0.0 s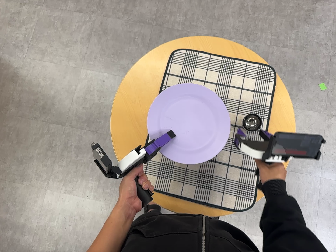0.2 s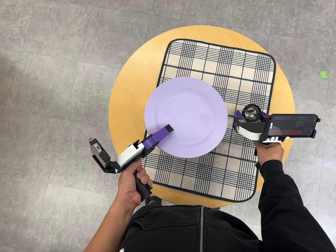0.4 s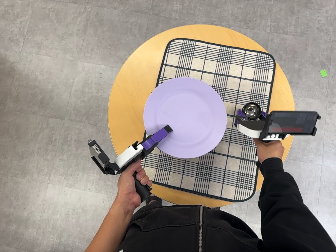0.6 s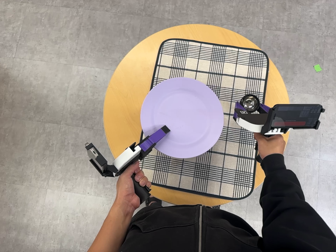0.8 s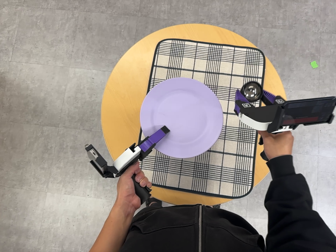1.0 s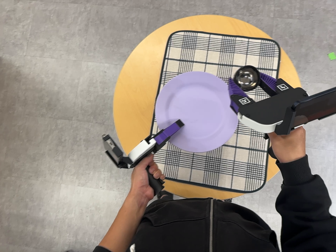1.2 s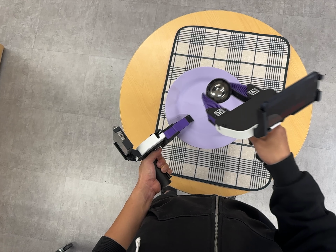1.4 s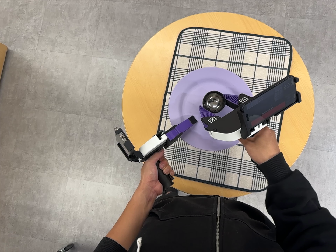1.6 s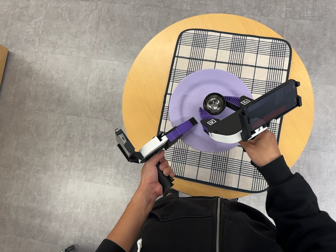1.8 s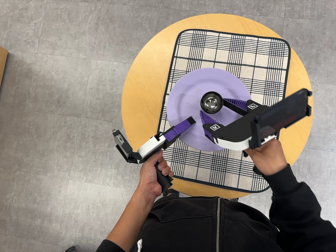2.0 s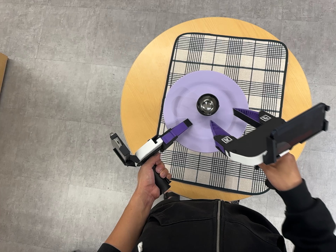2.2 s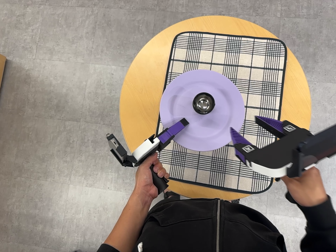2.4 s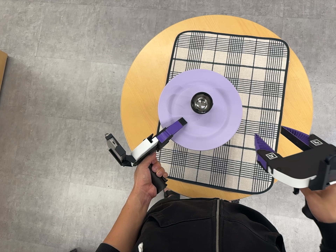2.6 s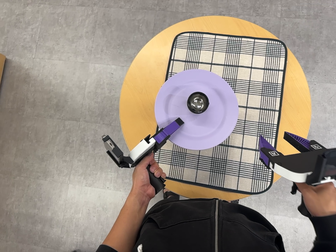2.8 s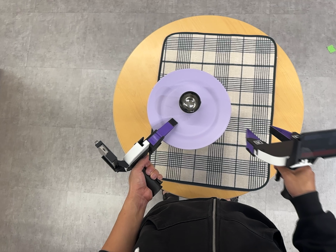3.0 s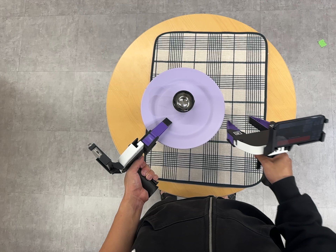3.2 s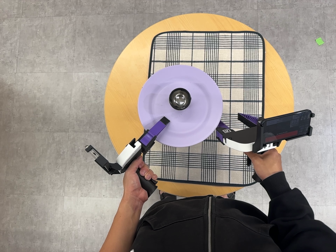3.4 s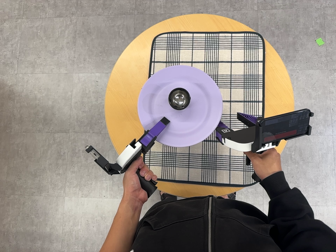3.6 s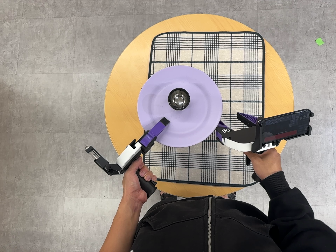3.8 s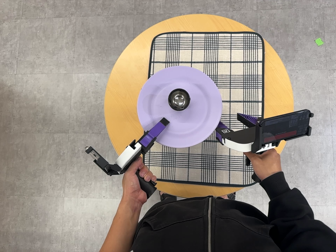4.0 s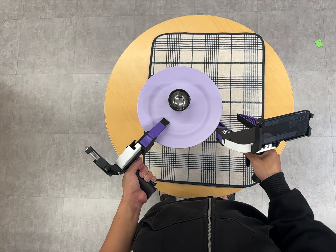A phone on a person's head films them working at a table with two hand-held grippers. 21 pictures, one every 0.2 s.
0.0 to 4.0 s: The camera travels to its right, about 5 cm, so close, fixed things drift to the left. It rolls about its line of sight by about 10 degrees, and the scene rotates counterclockwise.
The film runs backward here.
